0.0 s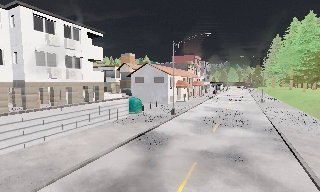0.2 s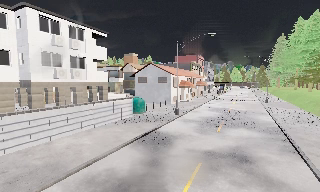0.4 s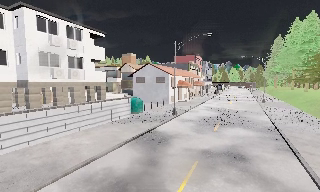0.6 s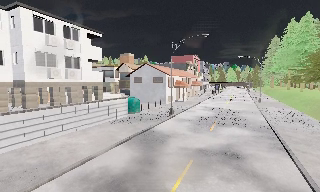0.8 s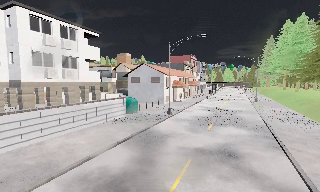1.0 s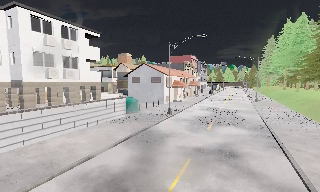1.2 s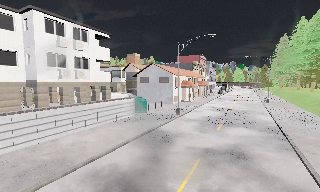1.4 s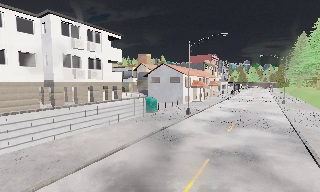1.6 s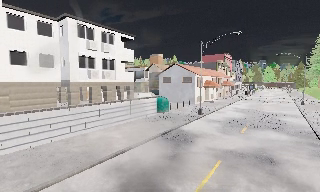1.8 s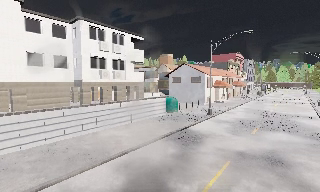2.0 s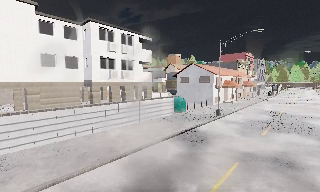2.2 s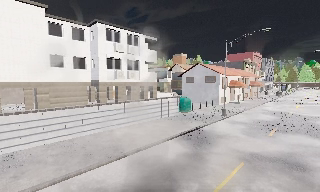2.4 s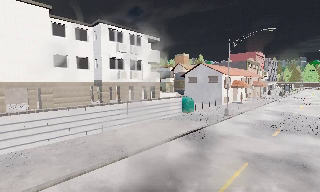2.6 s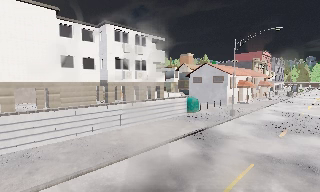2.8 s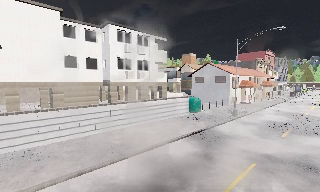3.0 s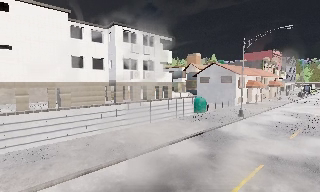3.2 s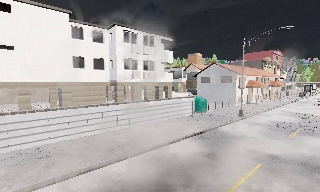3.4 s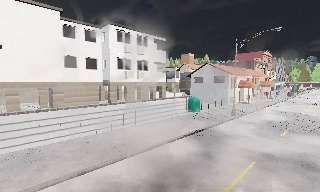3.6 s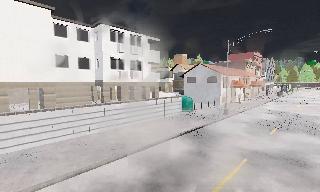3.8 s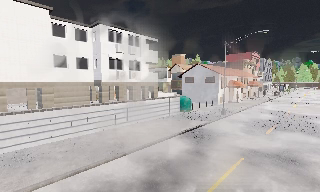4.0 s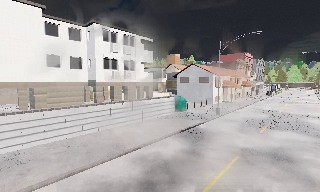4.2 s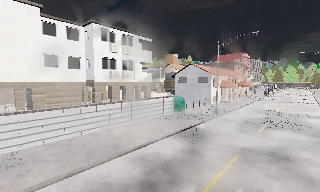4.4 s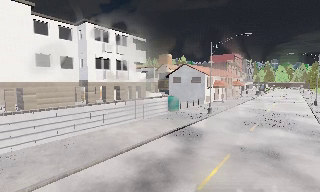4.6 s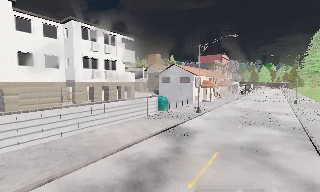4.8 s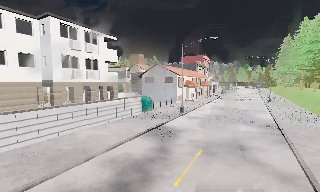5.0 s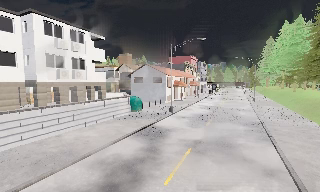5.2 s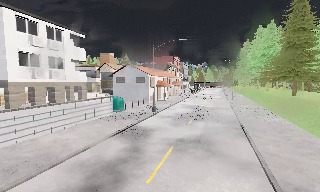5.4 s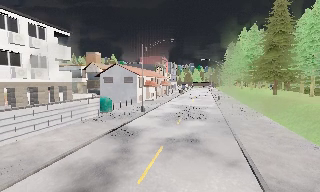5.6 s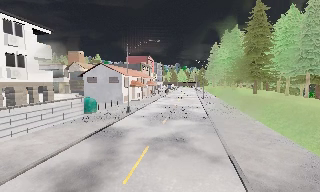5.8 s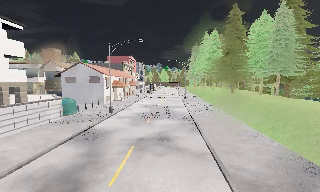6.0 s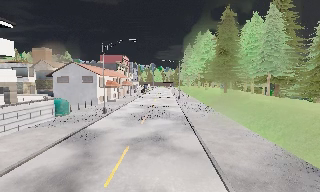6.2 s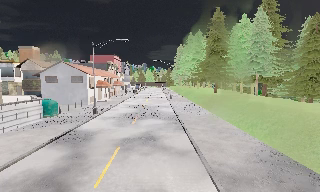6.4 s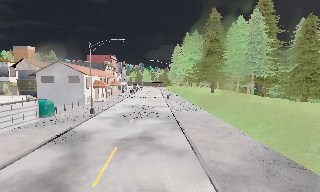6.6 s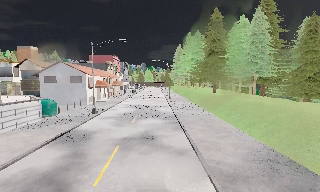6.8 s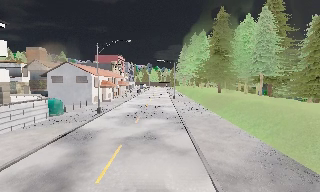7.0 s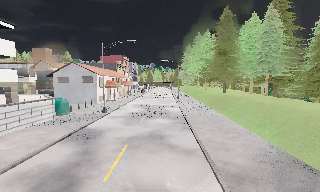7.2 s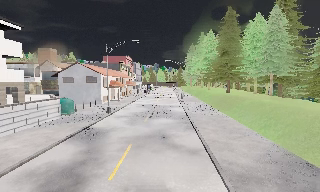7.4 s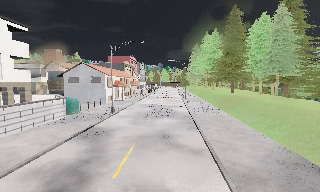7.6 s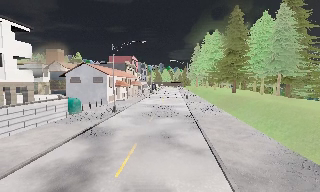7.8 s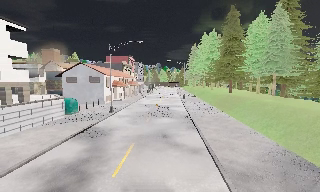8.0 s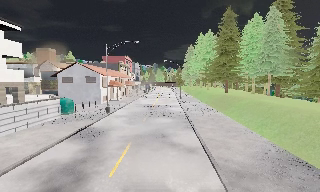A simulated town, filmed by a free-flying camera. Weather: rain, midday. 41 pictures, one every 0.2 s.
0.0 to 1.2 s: The camera shifts only a little, or ends up much as it began.
1.2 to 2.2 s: The camera swings to its left by about 15 degrees, and the scene slides to the right.
2.2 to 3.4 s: The camera shifts only a little, or ends up much as it began.
3.4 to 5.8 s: The scene slides to the left, as the camera pans about 40 degrees to its right. It travels backward, about 0.5 m.
5.8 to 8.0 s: The camera travels backward, about 0.5 m, so what stands in front gets smaller.
The film runs backward here.
